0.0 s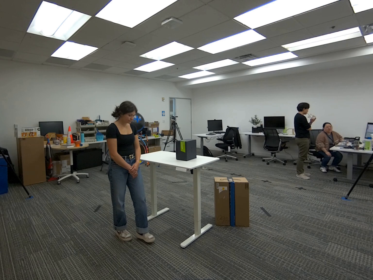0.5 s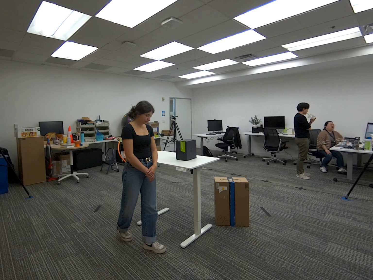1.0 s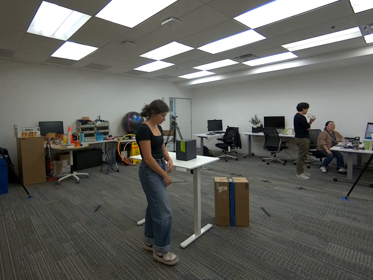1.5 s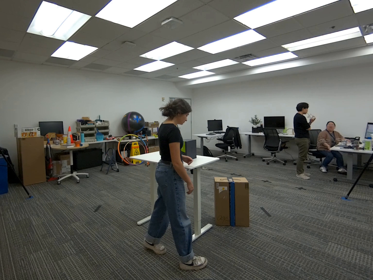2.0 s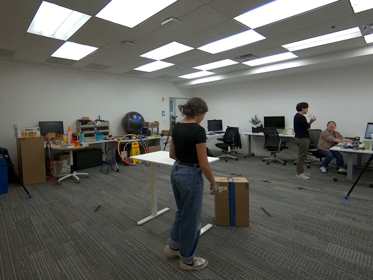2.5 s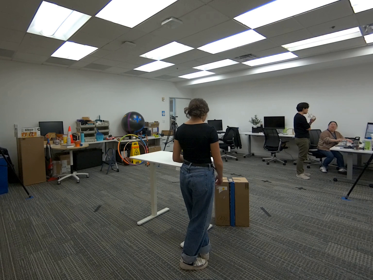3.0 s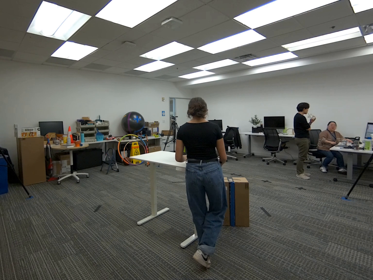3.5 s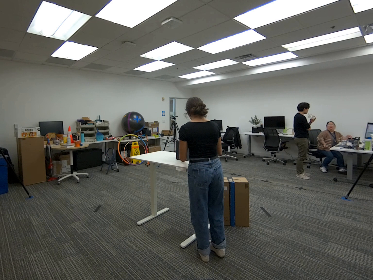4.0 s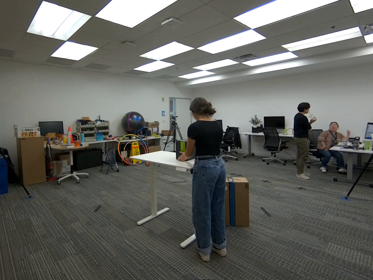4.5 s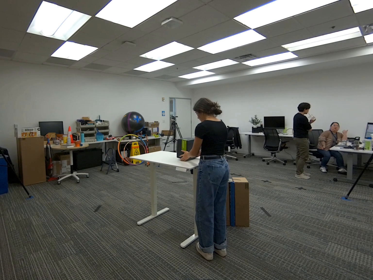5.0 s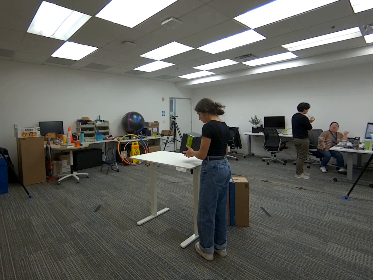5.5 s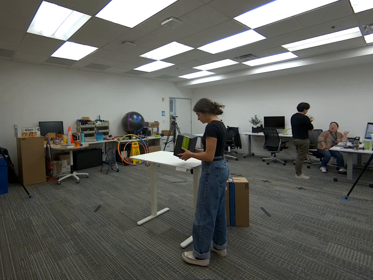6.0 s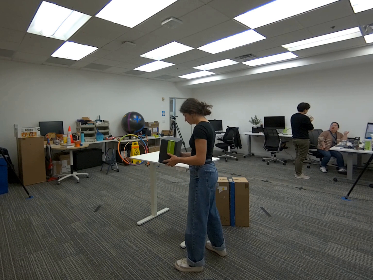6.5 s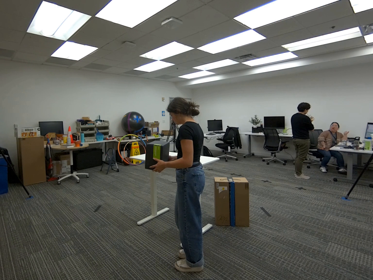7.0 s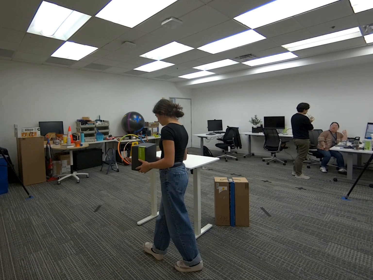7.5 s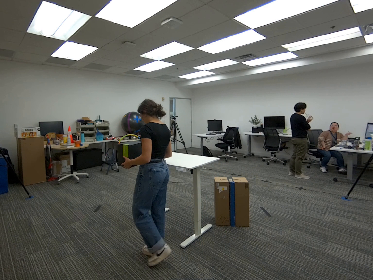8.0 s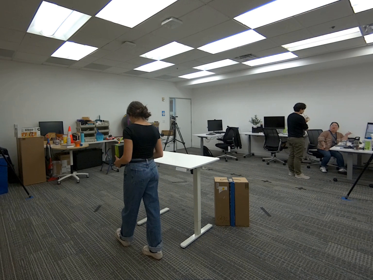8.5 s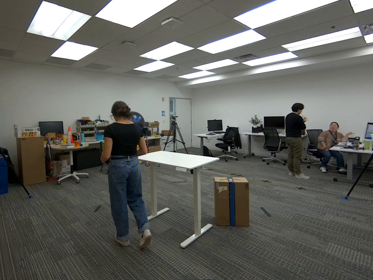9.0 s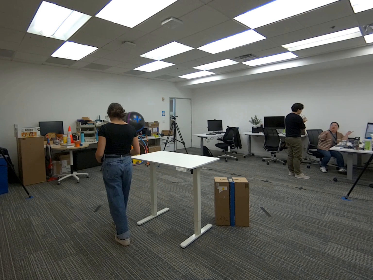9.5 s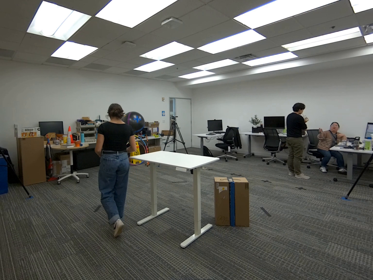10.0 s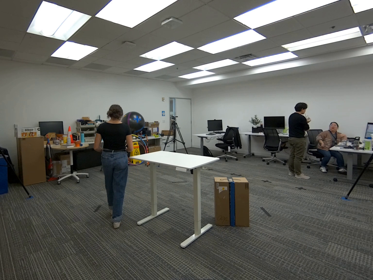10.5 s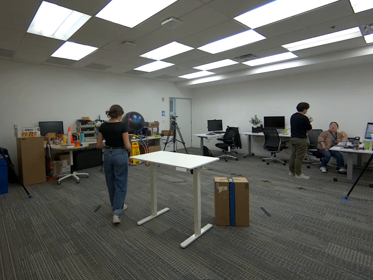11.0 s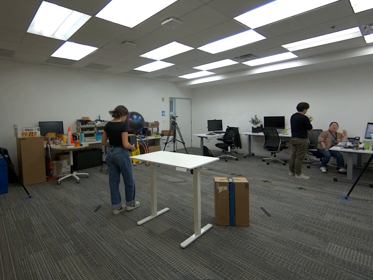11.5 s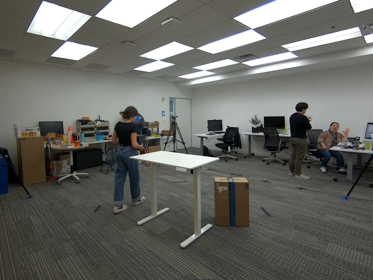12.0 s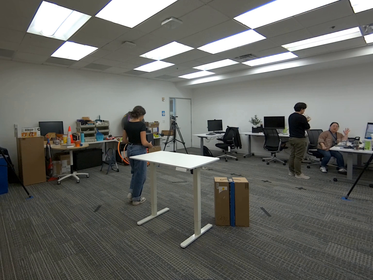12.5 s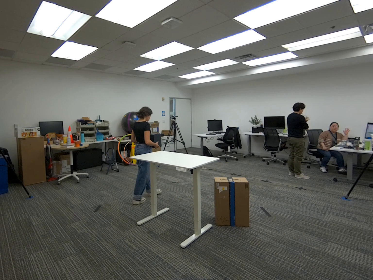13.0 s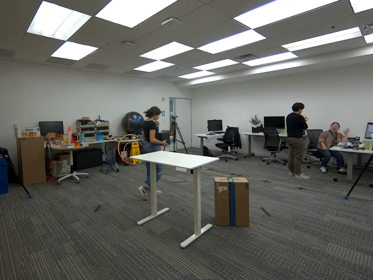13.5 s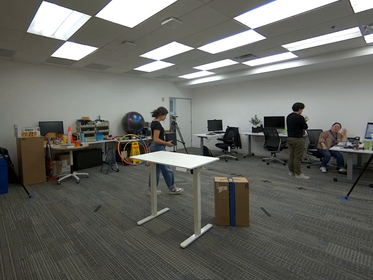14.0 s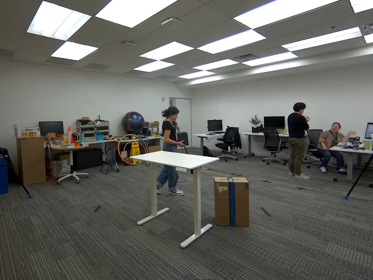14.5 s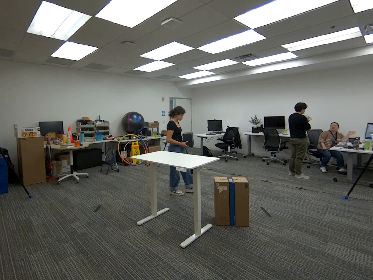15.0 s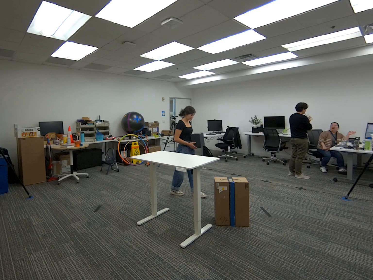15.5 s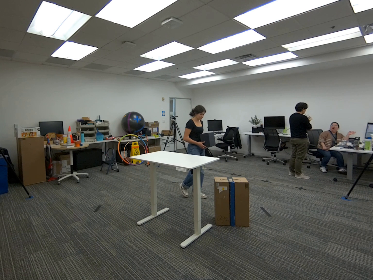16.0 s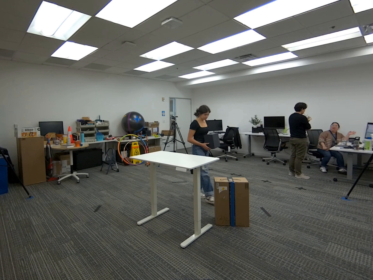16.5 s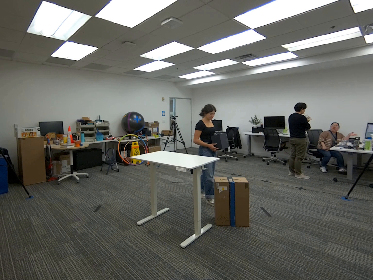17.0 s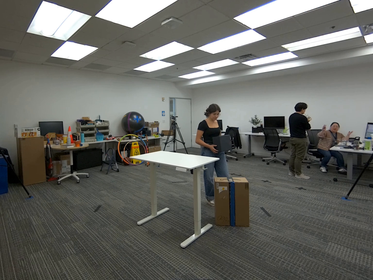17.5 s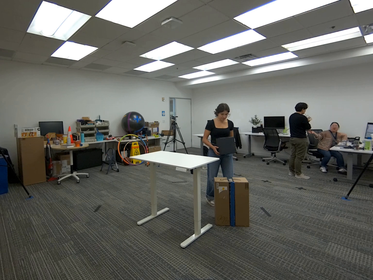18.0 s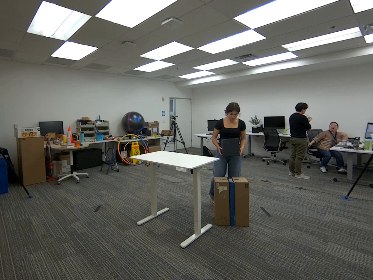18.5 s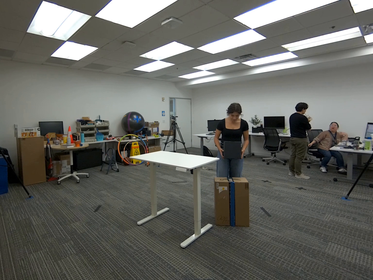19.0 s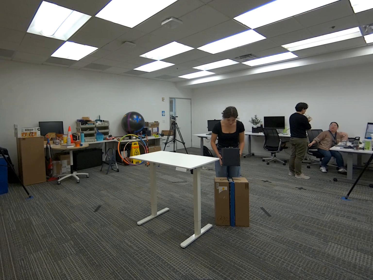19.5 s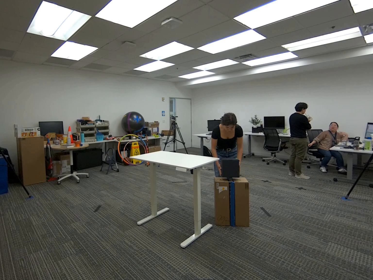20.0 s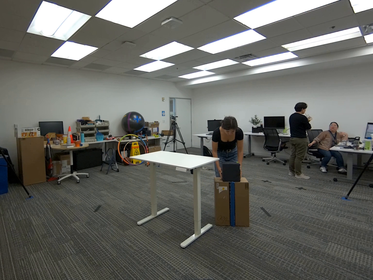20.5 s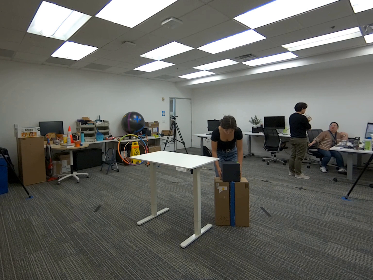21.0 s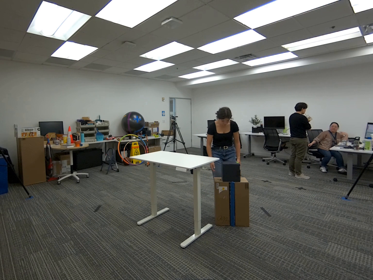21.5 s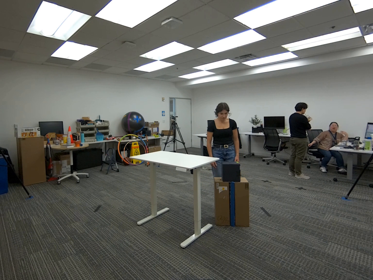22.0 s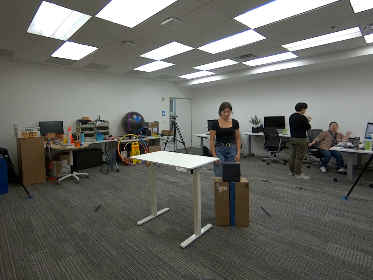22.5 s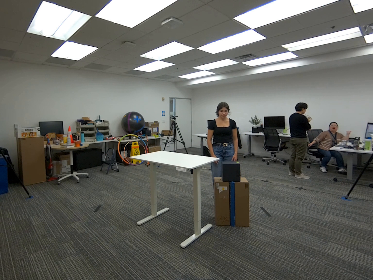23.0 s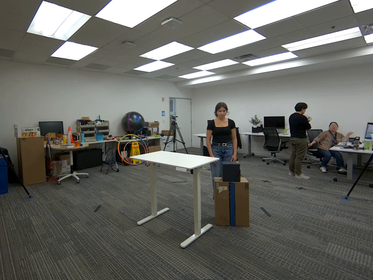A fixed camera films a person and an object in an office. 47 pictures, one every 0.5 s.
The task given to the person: Walk to the black square box from the white desk, grab the black square box with both hands, and place the black square box on top of the big brown cardboard box.
